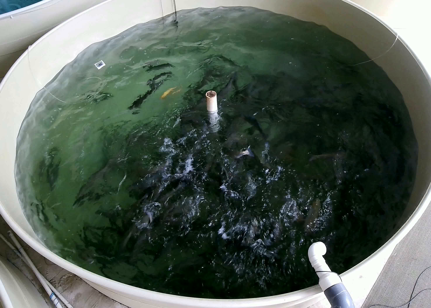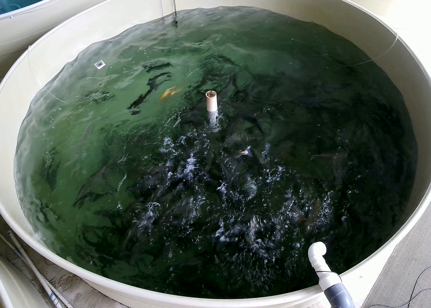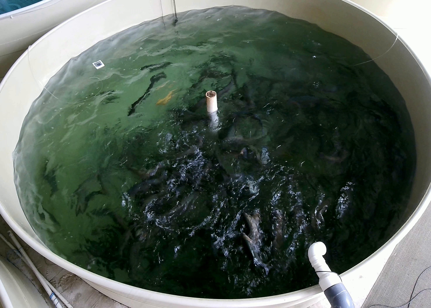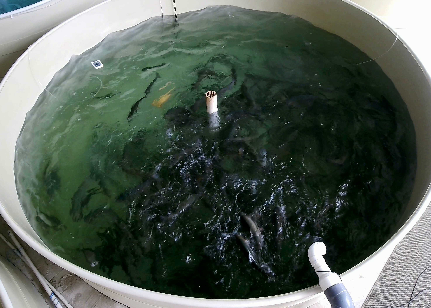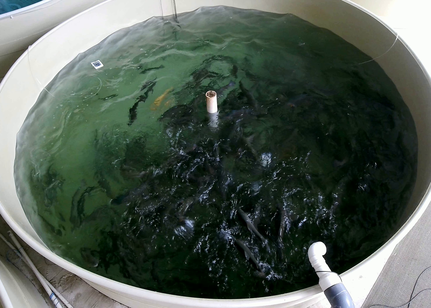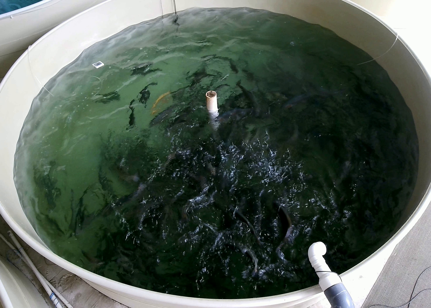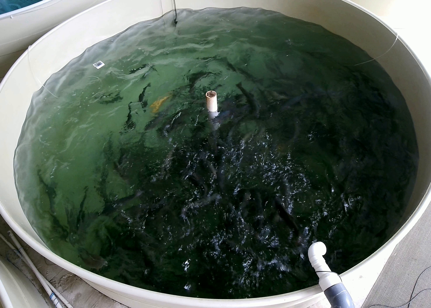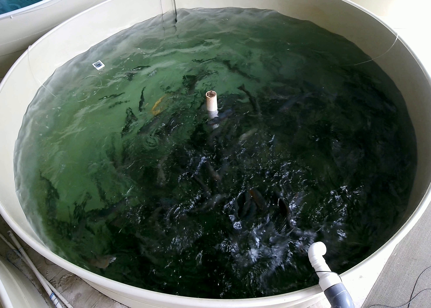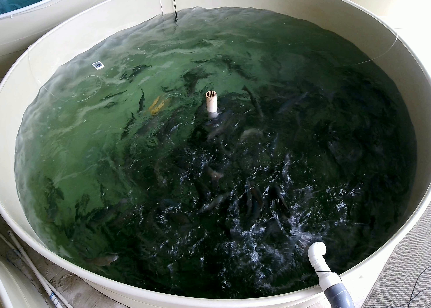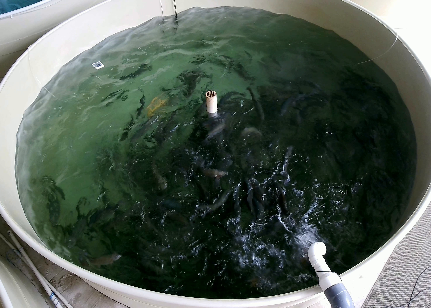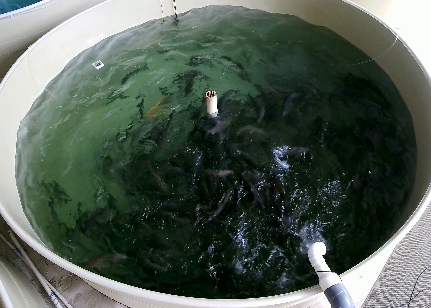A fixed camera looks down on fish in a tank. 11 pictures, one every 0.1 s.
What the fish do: Strong feeding.
